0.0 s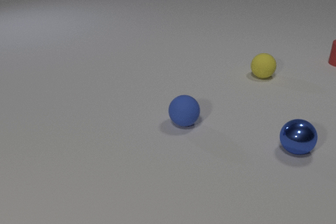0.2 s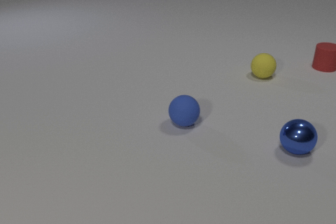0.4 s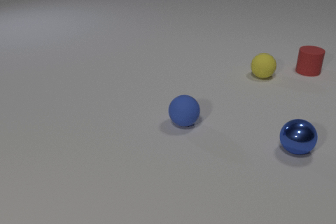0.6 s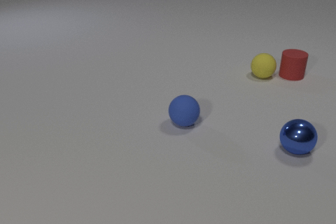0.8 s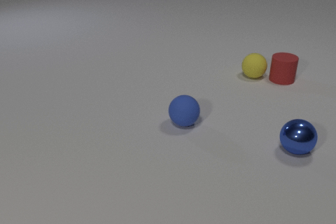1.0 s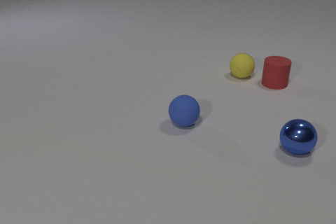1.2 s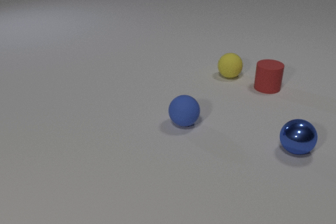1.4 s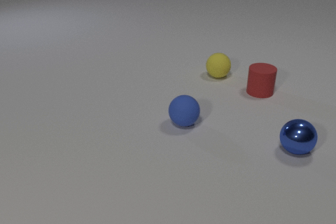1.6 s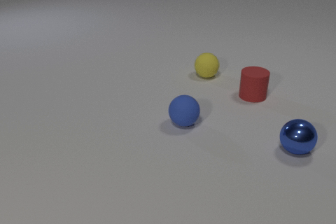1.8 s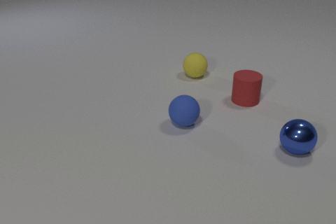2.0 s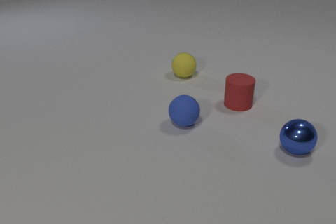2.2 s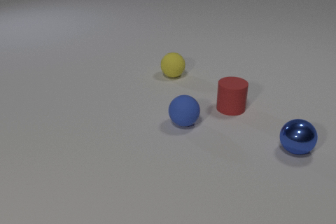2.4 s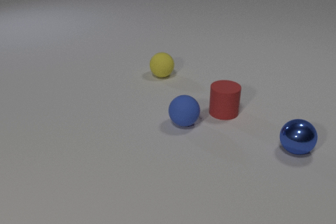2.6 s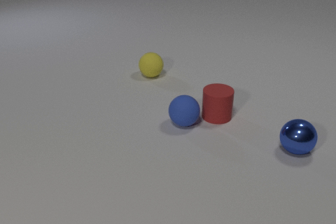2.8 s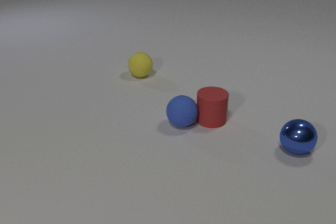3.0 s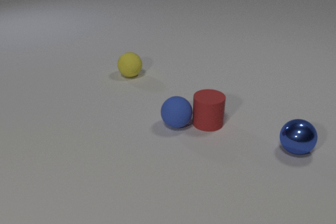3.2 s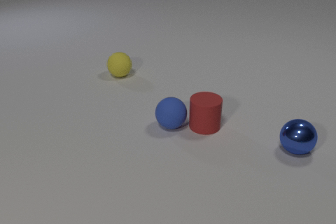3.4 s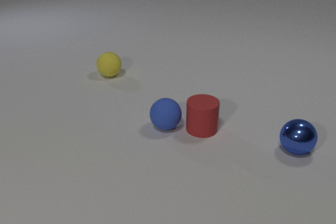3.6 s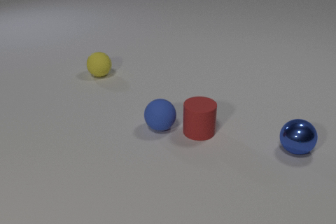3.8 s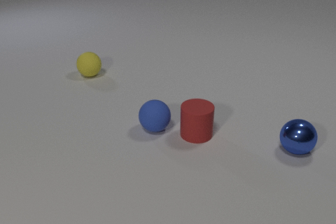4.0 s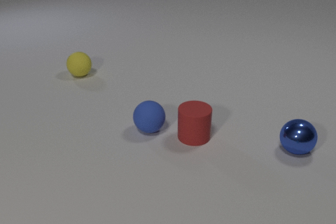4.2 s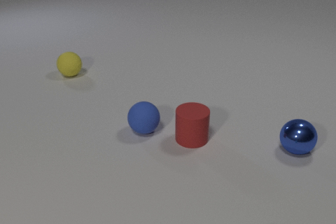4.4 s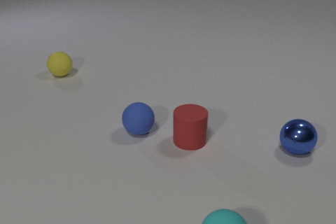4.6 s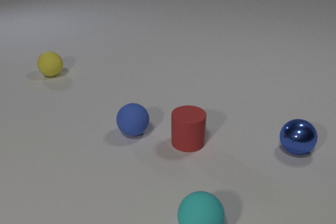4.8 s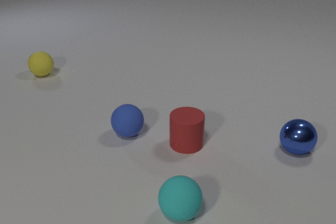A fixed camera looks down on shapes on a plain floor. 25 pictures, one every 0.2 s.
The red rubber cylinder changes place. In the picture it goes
toward the camera.
The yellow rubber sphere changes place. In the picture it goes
to the left.
0.0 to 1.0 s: The red rubber cylinder slides toward the camera and to the left. The yellow rubber sphere rolls to the left. The red rubber cylinder and the yellow rubber sphere collide.
1.0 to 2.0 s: The red rubber cylinder slides toward the camera and to the left. The yellow rubber sphere rolls to the left.
2.0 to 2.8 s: The red rubber cylinder slides toward the camera and to the left. The yellow rubber sphere rolls to the left. The red rubber cylinder and the blue rubber sphere collide.
2.8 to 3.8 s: The red rubber cylinder slides toward the camera and to the left. The yellow rubber sphere rolls to the left. The blue rubber sphere rolls to the left.
3.8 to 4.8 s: The red rubber cylinder slides toward the camera and to the left. The yellow rubber sphere rolls to the left. The blue rubber sphere rolls to the left. The cyan rubber sphere comes in at the bottom edge, rolls to the left and away from the camera.
What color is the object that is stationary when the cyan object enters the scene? blue.
How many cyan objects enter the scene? 1.
How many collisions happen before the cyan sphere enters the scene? 2.
